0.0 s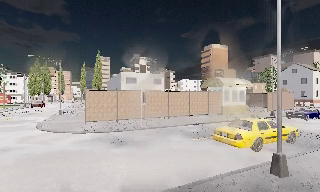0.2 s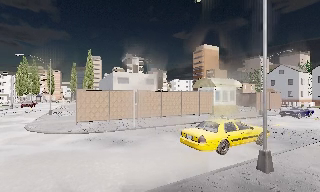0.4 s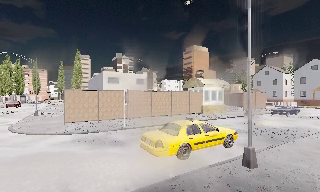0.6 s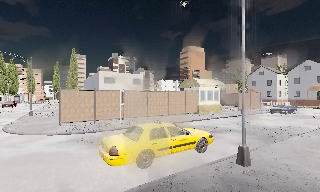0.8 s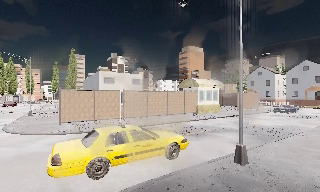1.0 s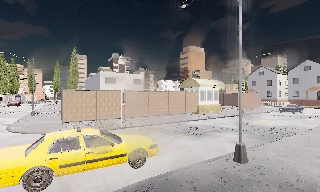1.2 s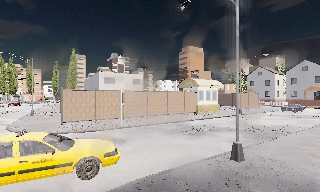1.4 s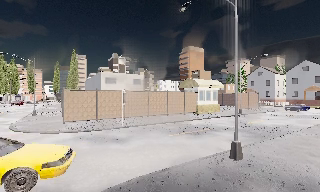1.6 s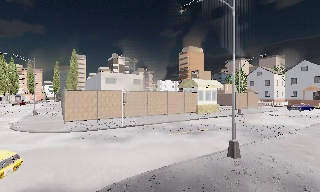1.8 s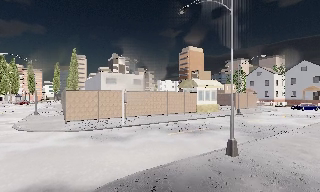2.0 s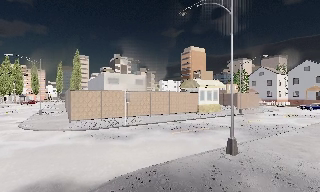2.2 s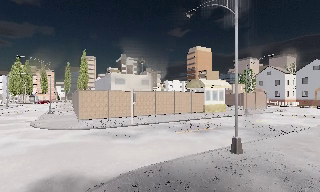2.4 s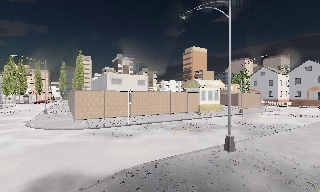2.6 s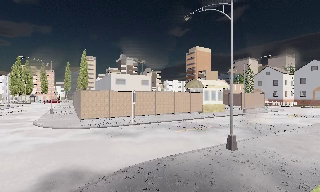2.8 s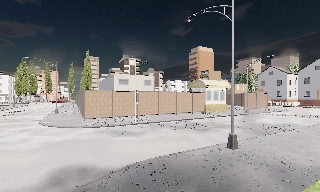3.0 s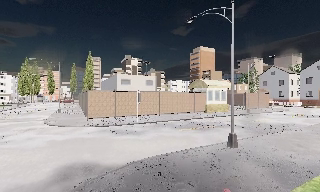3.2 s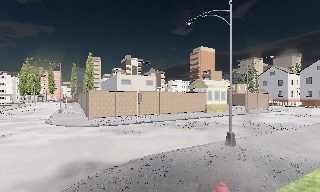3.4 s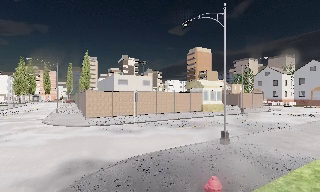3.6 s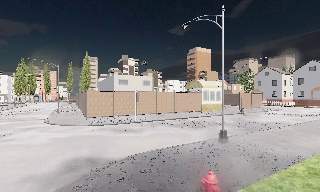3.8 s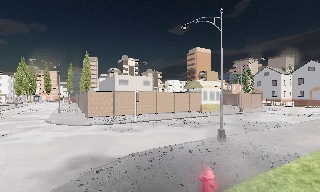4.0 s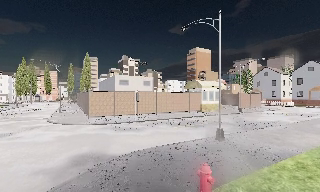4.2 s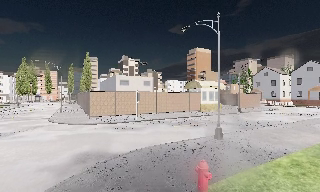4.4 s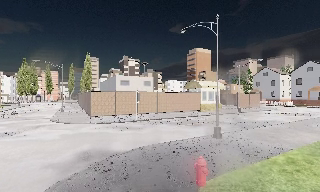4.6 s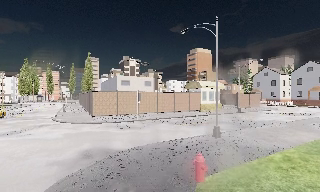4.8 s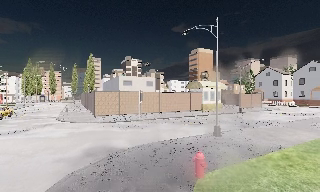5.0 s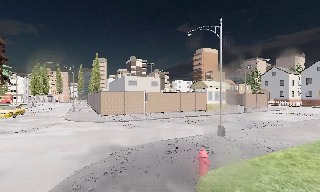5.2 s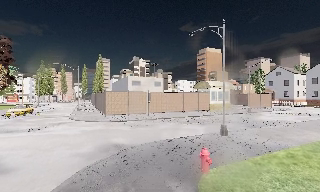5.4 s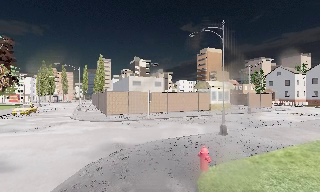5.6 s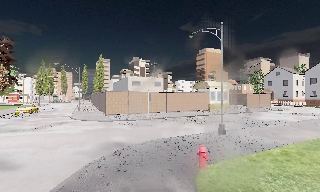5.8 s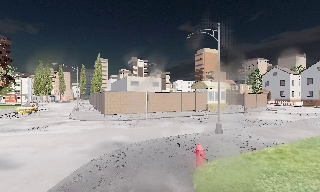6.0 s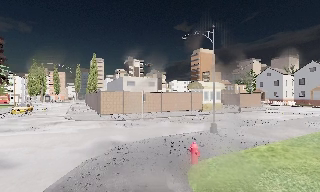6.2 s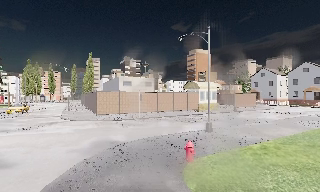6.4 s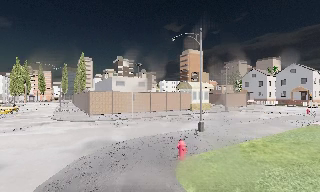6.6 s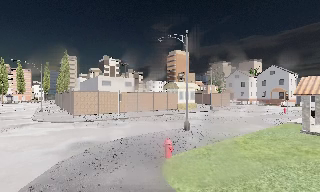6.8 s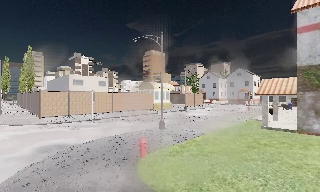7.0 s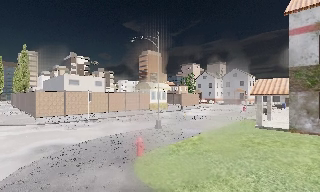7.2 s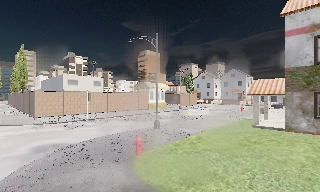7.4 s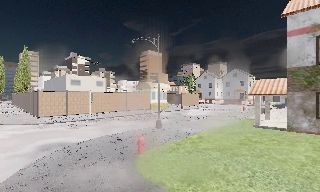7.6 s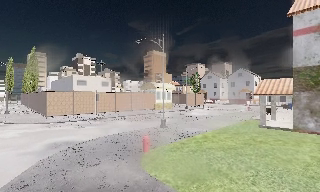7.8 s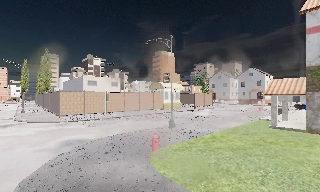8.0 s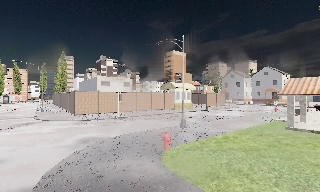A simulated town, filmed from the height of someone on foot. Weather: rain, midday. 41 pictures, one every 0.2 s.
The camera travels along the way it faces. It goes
backward.
0.0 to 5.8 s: The camera travels backward, about 6 m, so what stands in front gets smaller.
5.8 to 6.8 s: The scene slides to the left, as the camera pans about 20 degrees to its right. It travels backward, about 0.5 m, so what stands in front gets smaller.
6.8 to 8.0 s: The camera travels backward, about 1 m, so what stands in front gets smaller.
The film runs backward here.
